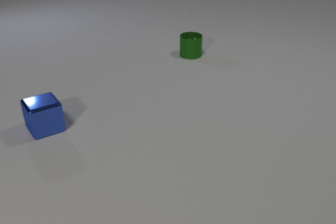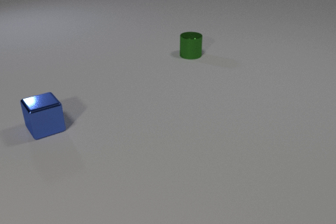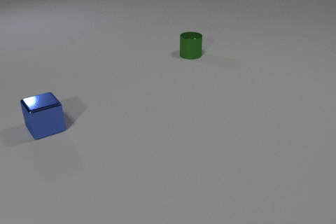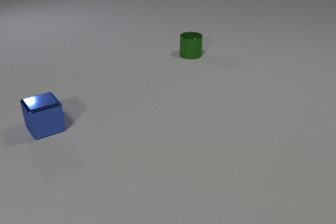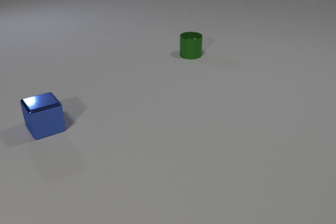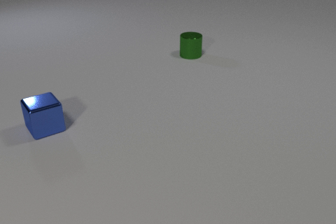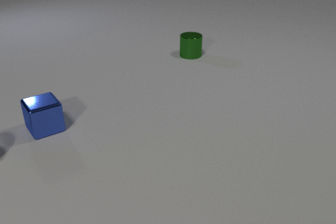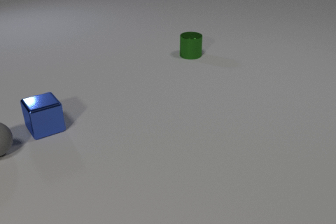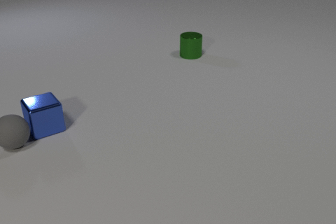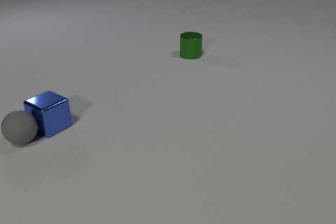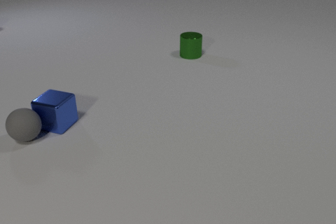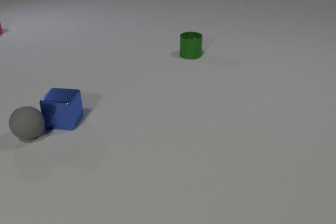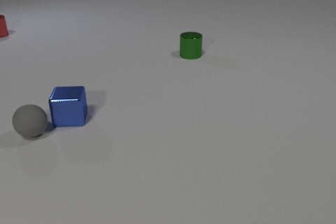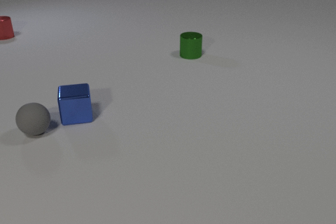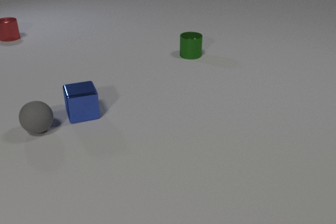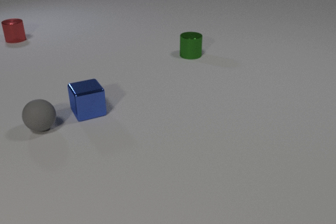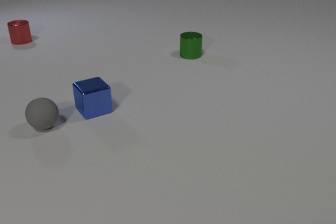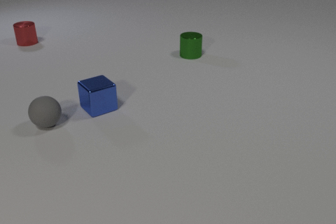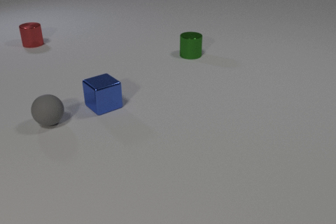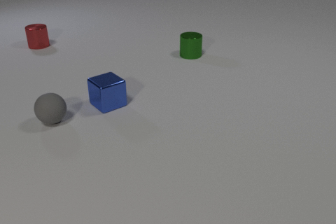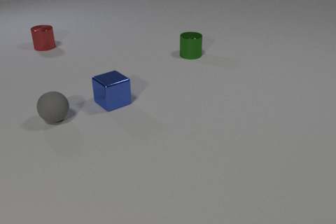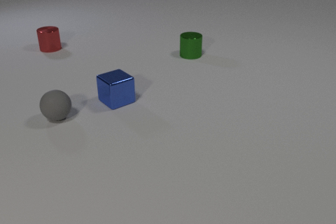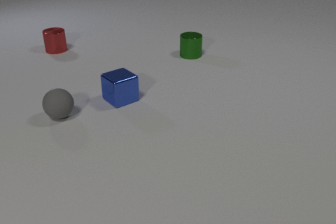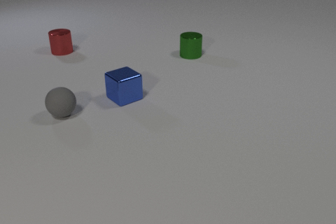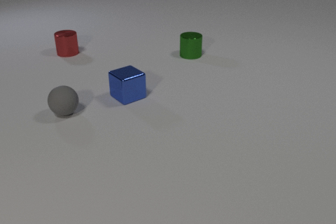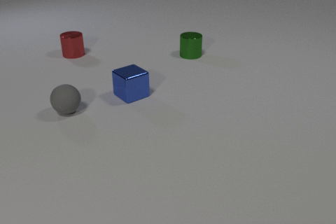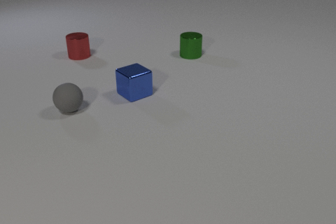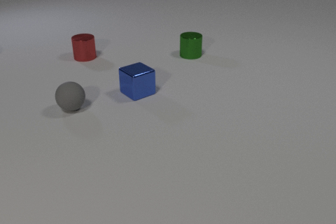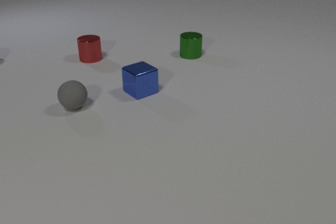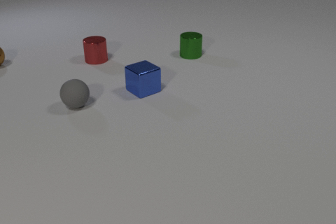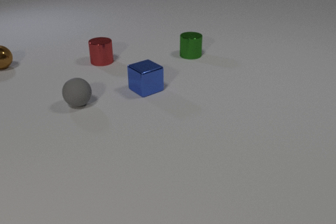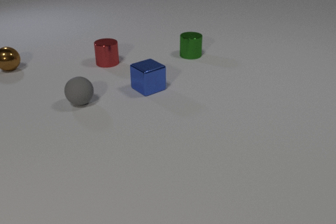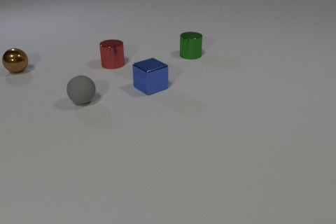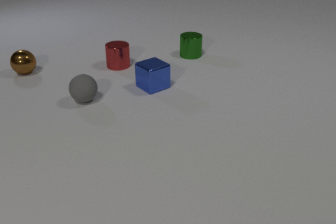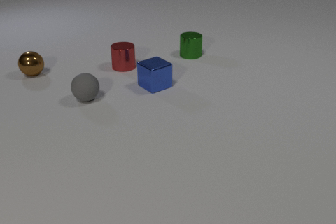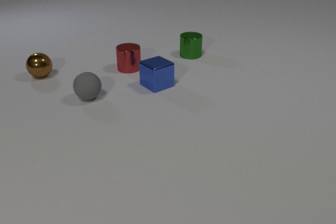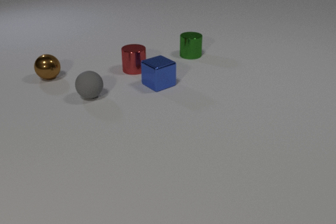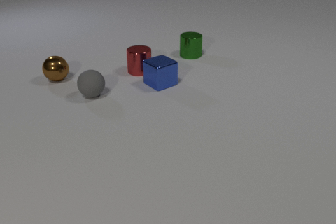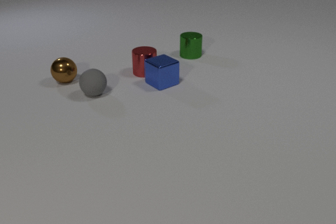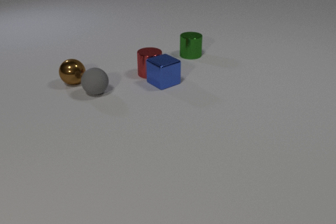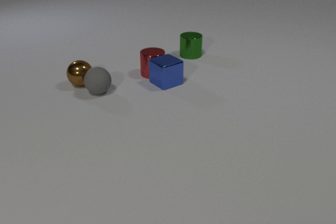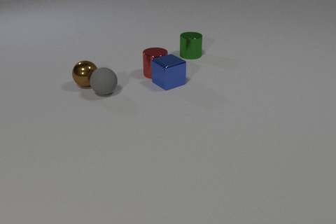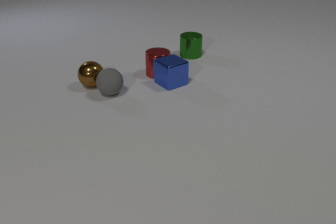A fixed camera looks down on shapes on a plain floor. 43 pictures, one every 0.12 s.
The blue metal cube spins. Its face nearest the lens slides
to the right.
The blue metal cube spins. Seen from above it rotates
counterclockwise.
0.00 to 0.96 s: The gray rubber sphere comes in at the left edge, rolls to the right and away from the camera. The gray rubber sphere and the blue metal cube collide.
0.96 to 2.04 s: The gray rubber sphere rolls to the right and away from the camera. The blue metal cube slides to the right and away from the camera, spins so that its near face slides to the right, counterclockwise seen from above. The red metal cylinder comes in at the left edge, slides toward the camera and to the right.
2.04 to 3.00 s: The gray rubber sphere rolls away from the camera and to the right. The blue metal cube slides to the right and away from the camera. The red metal cylinder slides toward the camera and to the right.
3.00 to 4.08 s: The gray rubber sphere rolls away from the camera and to the right. The blue metal cube slides to the right and away from the camera. The brown metal sphere comes in at the left edge, rolls toward the camera and to the right. The red metal cylinder slides to the right and toward the camera.
4.08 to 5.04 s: The gray rubber sphere rolls to the right. The blue metal cube slides to the right. The brown metal sphere rolls to the right and toward the camera. The red metal cylinder slides to the right and toward the camera. The blue metal cube and the red metal cylinder collide. The gray rubber sphere and the brown metal sphere collide.
How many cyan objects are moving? 0.
What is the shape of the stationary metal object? cylinder.
What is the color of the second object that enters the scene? red.
